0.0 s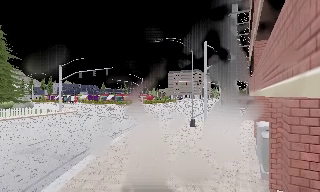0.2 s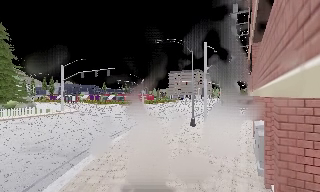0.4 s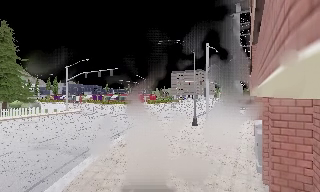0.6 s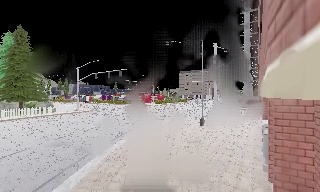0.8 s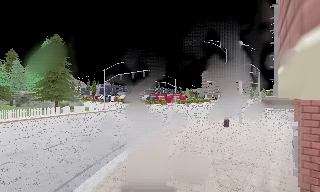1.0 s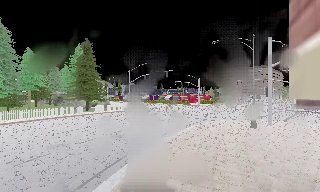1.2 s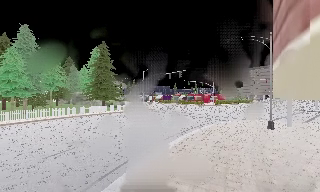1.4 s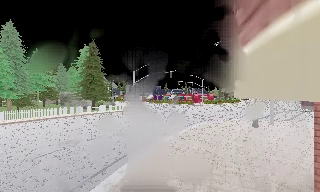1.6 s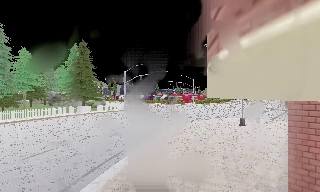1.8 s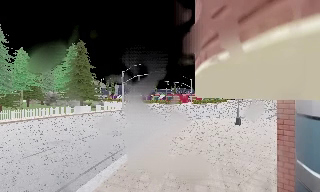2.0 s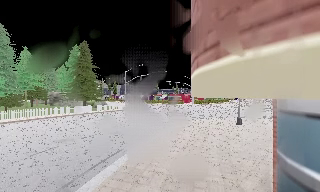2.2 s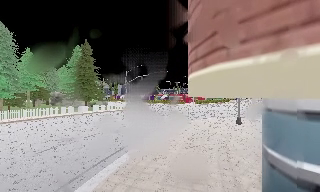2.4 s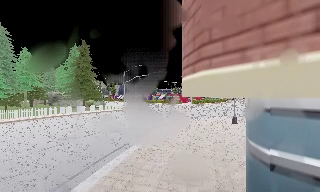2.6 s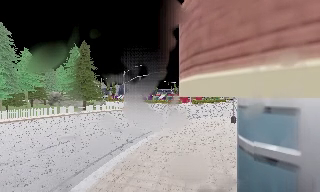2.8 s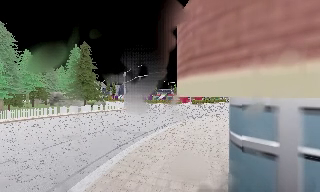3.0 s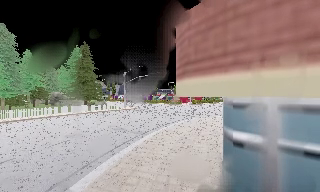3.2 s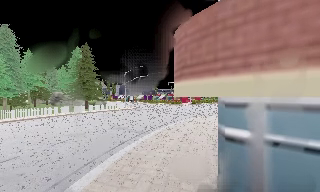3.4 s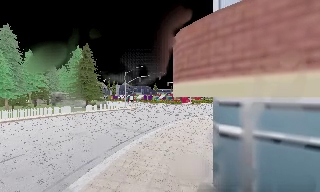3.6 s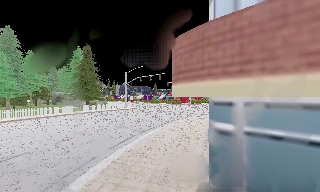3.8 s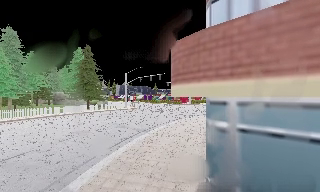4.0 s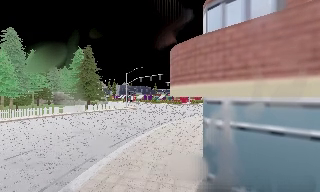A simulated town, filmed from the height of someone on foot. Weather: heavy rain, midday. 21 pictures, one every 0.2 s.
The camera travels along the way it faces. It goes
backward.
0.0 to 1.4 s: The camera swings to its left by about 20 degrees, and the scene slides to the right. It travels backward, about 1.5 m, so what stands in front gets smaller.
1.4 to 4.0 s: The camera travels backward, about 3 m, so what stands in front gets smaller.
The film runs backward here.
